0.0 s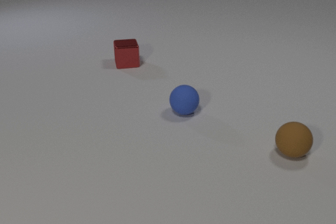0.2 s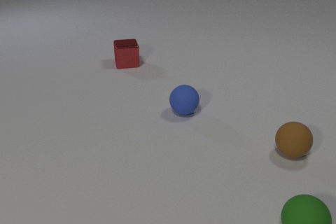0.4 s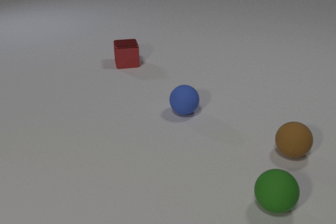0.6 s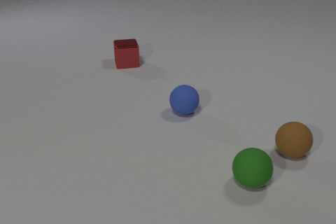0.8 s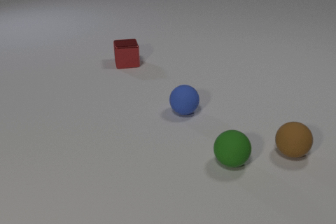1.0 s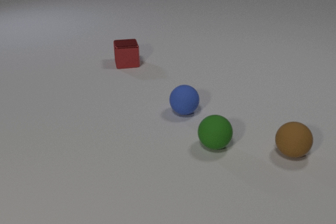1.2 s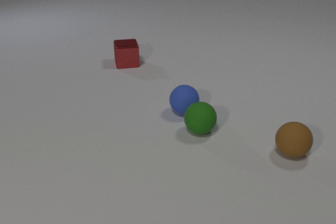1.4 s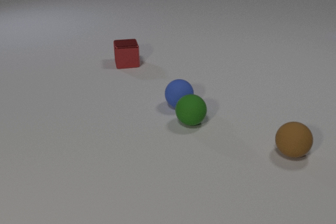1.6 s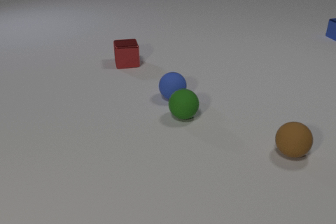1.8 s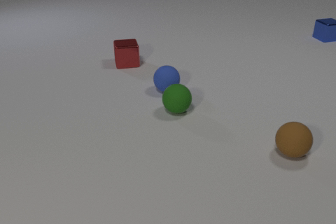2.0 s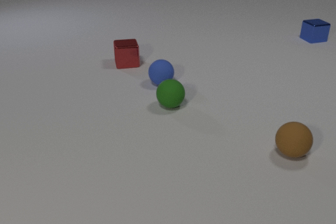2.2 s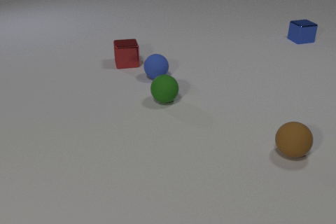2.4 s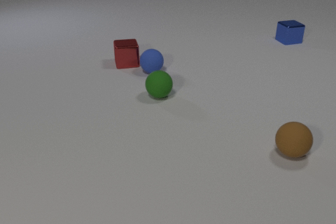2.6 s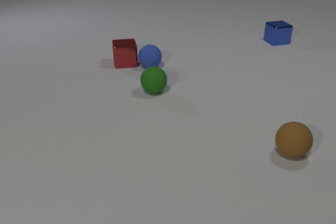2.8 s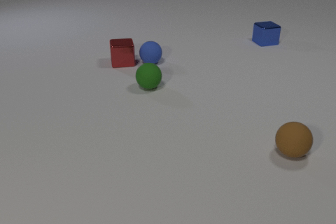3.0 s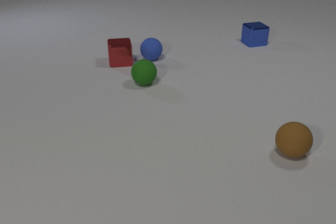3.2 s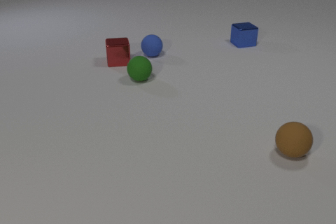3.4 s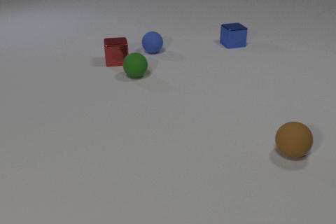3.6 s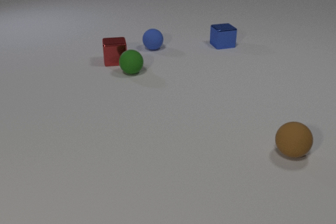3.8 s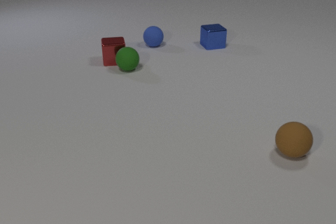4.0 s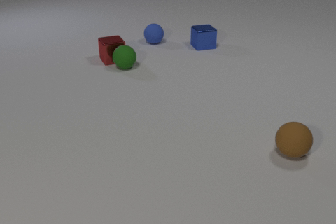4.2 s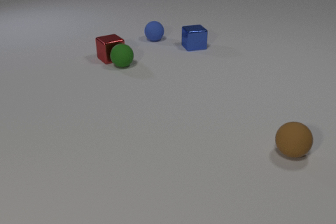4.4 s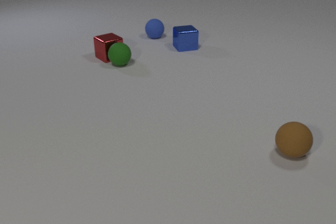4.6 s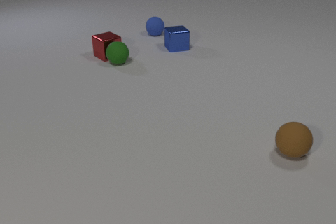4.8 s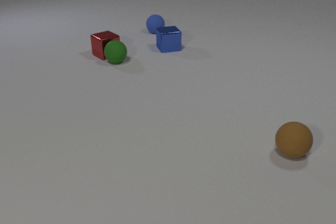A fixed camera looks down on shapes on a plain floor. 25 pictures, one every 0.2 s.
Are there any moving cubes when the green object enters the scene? no.
Are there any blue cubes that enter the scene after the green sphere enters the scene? yes.
How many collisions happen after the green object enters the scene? 3.
0.0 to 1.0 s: The green rubber sphere comes in at the bottom edge, rolls away from the camera and to the left.
1.0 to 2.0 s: The green rubber sphere rolls away from the camera and to the left. The blue rubber sphere rolls away from the camera. The blue metal cube comes in at the right edge, slides to the left and toward the camera. The green rubber sphere and the blue rubber sphere collide.
2.0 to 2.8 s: The green rubber sphere rolls away from the camera and to the left. The blue rubber sphere rolls away from the camera. The blue metal cube slides to the left and toward the camera. The blue rubber sphere and the red metal cube collide.
2.8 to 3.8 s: The green rubber sphere rolls away from the camera and to the left. The blue rubber sphere rolls away from the camera. The red metal cube slides to the left and away from the camera. The blue metal cube slides to the left. The green rubber sphere and the red metal cube collide.
3.8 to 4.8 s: The green rubber sphere rolls away from the camera and to the left. The blue rubber sphere rolls away from the camera. The red metal cube slides away from the camera and to the left, spins so that its near face slides to the right, counterclockwise seen from above. The blue metal cube slides to the left.
